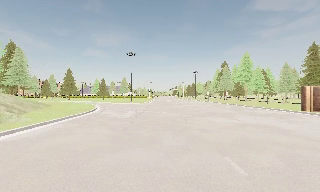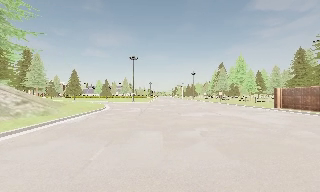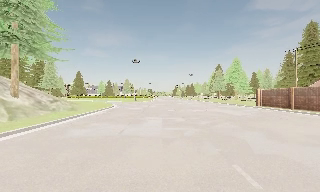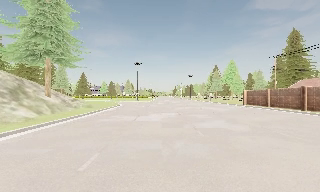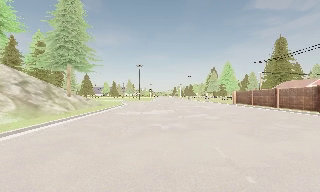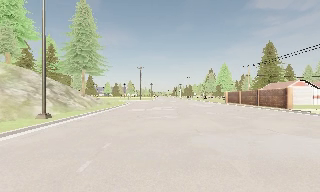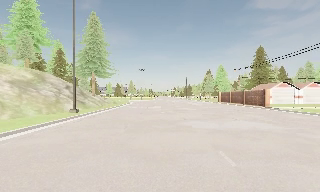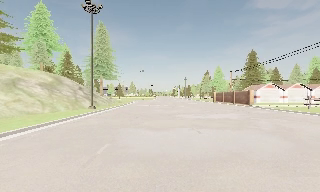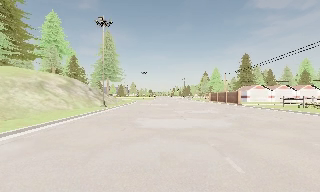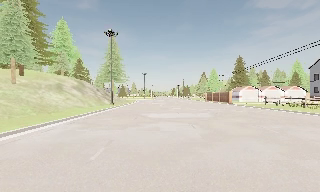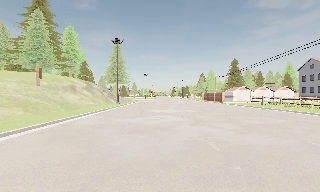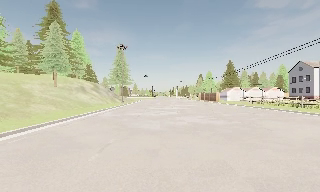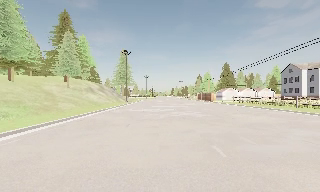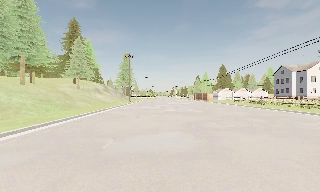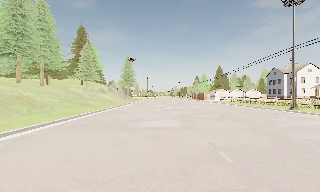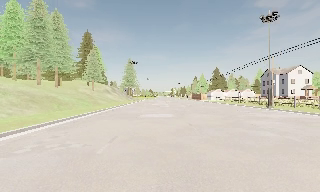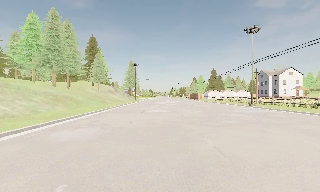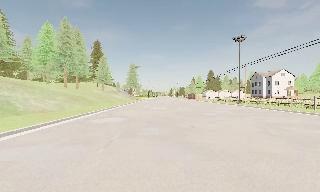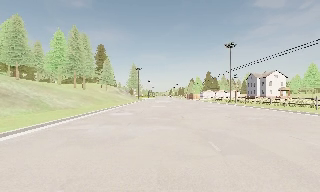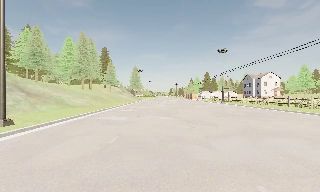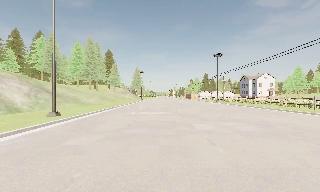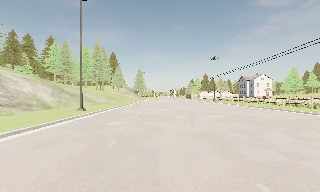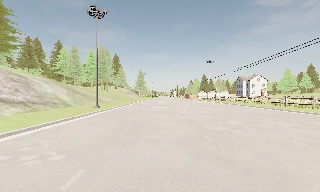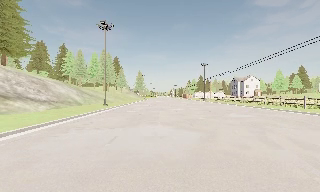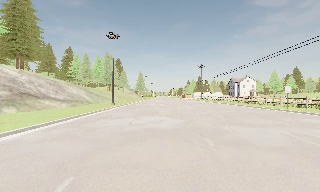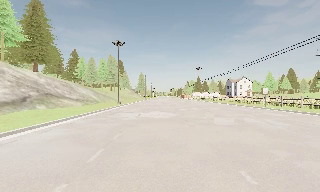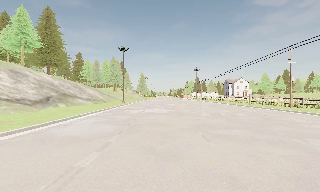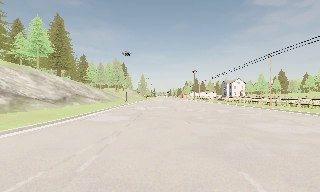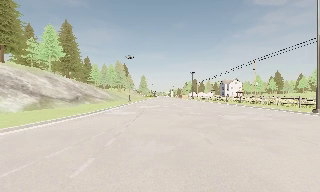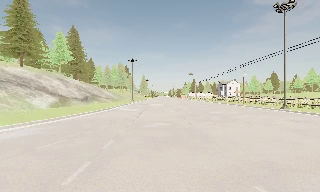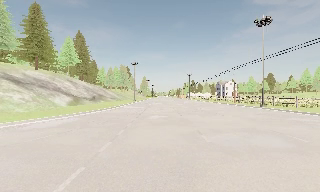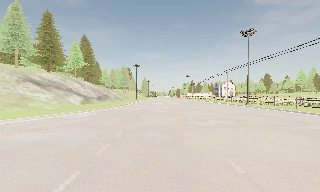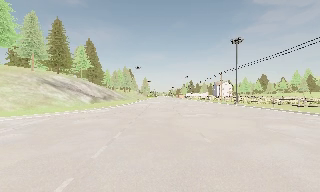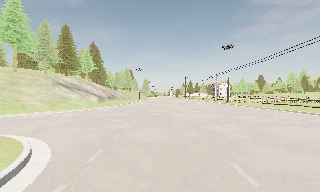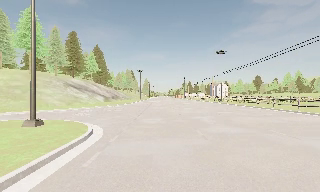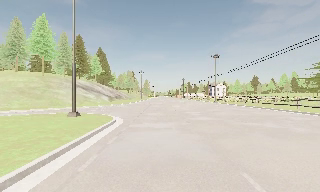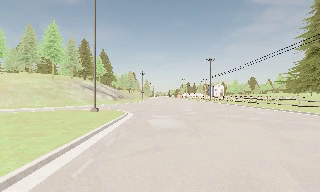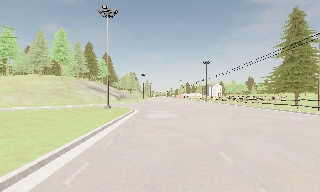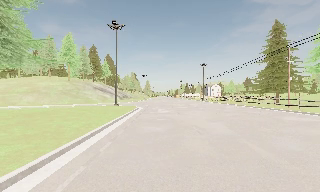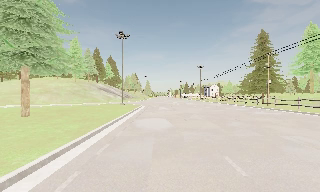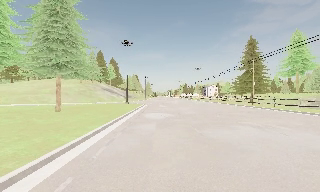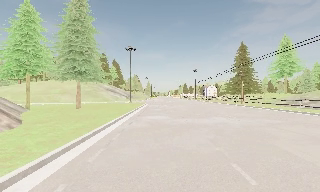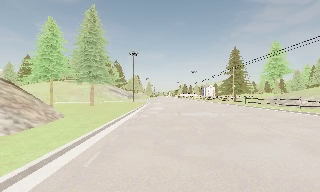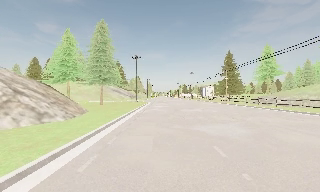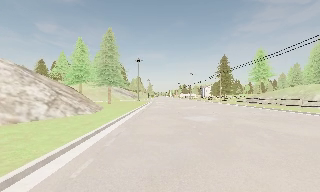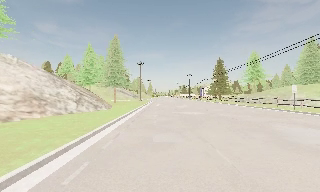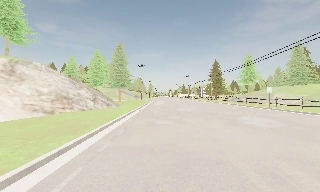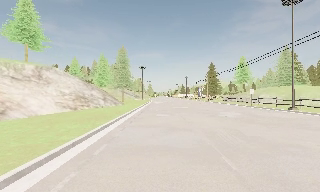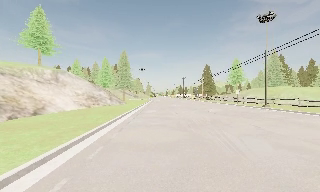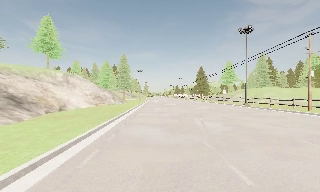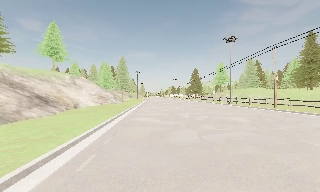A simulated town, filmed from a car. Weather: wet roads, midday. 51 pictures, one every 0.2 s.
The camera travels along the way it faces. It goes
backward.
0.0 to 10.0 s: The camera travels backward, about 185 m, so what stands in front gets smaller.
The film runs backward here.
